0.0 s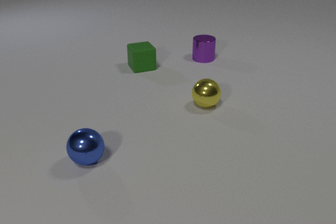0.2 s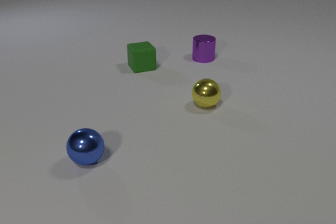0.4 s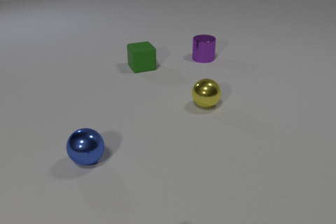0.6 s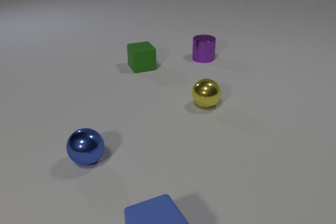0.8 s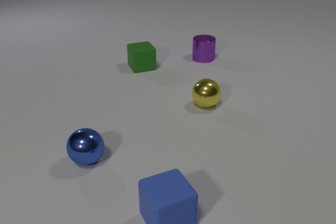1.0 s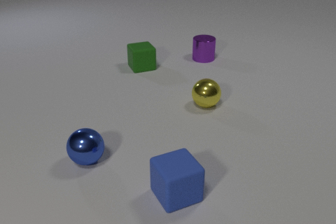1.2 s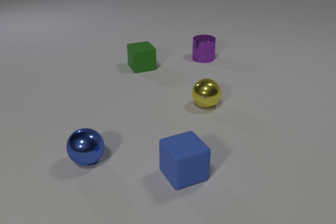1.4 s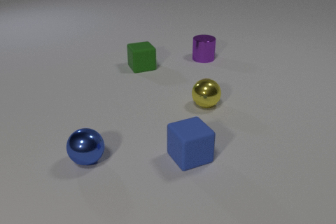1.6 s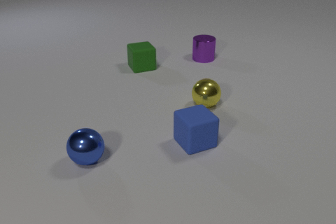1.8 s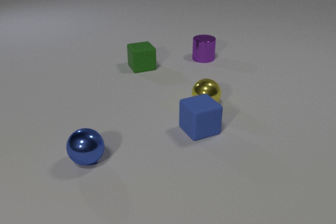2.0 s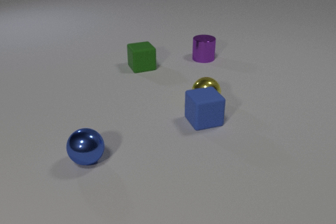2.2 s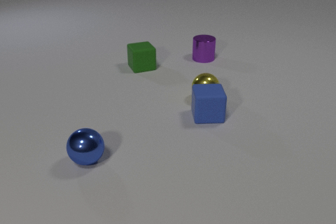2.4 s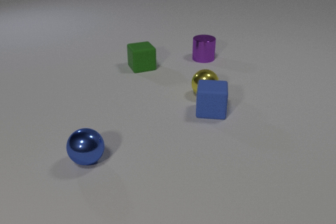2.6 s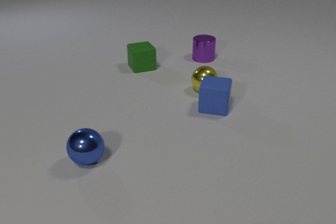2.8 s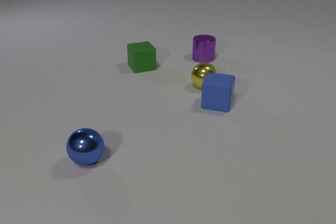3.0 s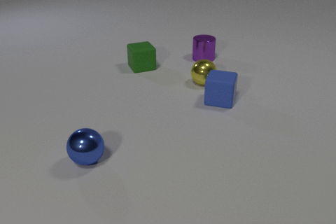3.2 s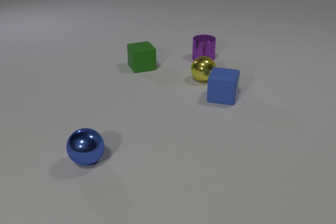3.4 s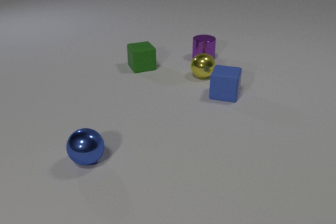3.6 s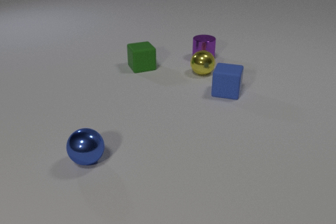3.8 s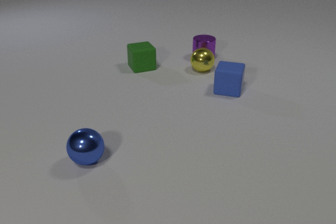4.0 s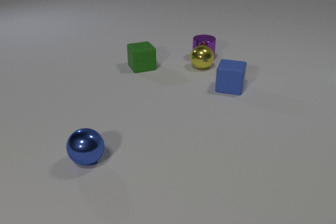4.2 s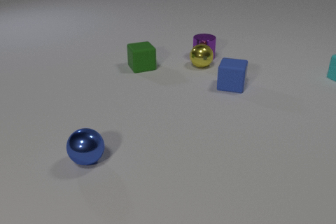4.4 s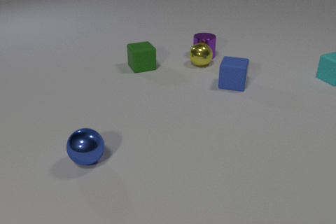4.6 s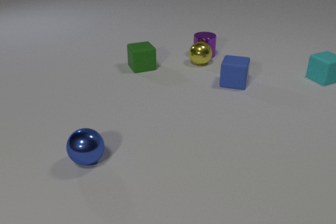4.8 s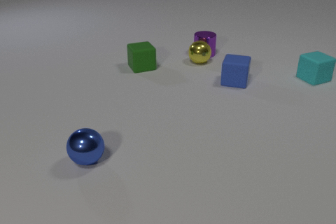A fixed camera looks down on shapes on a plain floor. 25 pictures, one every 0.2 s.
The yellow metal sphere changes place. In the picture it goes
away from the camera.
The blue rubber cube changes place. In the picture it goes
away from the camera.
0.0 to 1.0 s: The blue rubber cube comes in at the bottom edge, slides away from the camera.
1.0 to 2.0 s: The blue rubber cube slides away from the camera. The blue rubber cube and the yellow metal sphere collide.
2.0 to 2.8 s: The blue rubber cube slides away from the camera, spins clockwise seen from above by about 30 degrees, its near face sliding to the left. The yellow metal sphere rolls away from the camera.
2.8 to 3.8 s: The blue rubber cube slides away from the camera. The yellow metal sphere rolls away from the camera.
3.8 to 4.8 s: The blue rubber cube slides away from the camera. The yellow metal sphere rolls away from the camera. The cyan rubber cube comes in at the right edge, slides to the left. The purple metal cylinder slides away from the camera. The yellow metal sphere and the purple metal cylinder collide.
How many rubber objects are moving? 2.
What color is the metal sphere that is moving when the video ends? yellow.
What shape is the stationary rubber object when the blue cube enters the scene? cube.
